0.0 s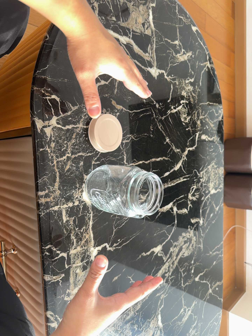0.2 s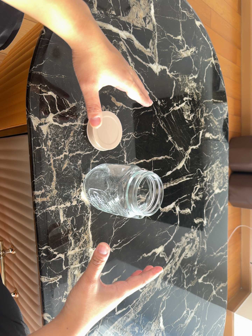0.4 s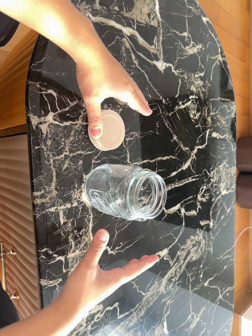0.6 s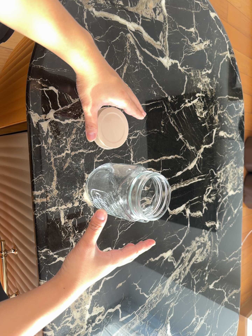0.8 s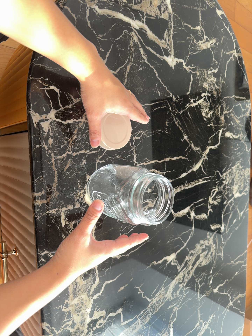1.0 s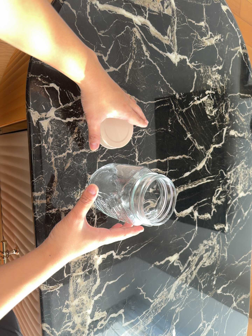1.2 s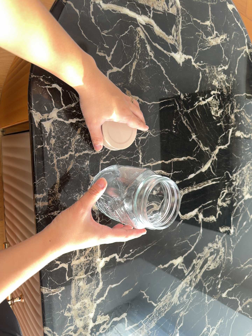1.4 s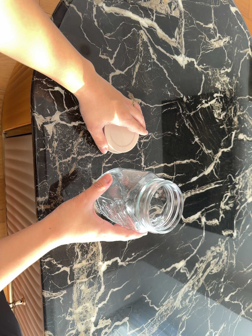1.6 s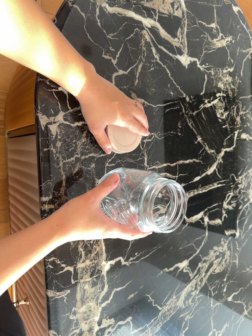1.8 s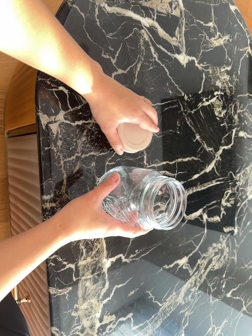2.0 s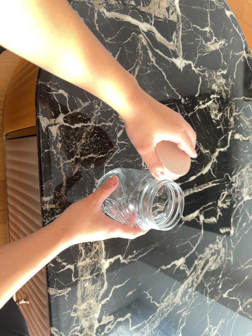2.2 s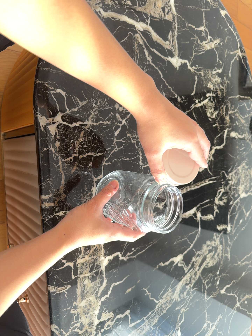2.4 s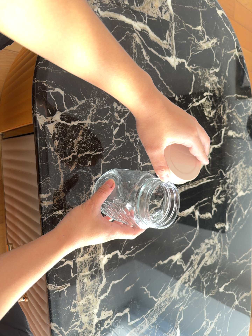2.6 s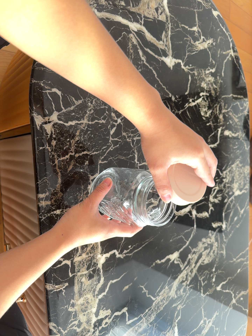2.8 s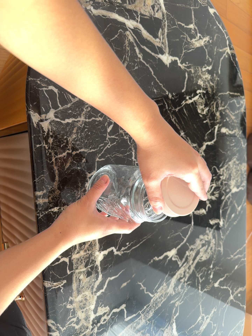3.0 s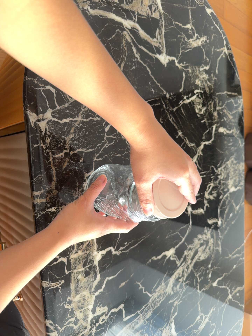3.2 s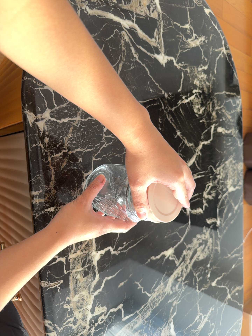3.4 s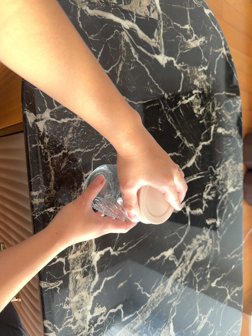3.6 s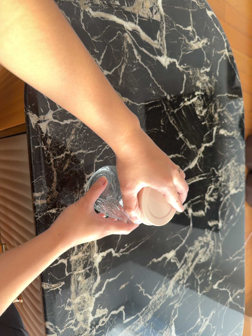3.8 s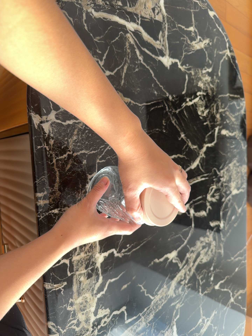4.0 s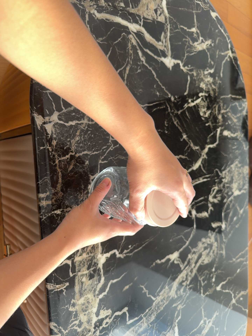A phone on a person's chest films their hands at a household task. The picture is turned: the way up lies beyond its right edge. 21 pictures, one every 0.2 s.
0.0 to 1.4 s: The camera travels forward, about 8 cm, so what stands in front looms larger.
1.4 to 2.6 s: The camera shifts only a little, or ends up much as it began.
2.6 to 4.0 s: The camera keeps its place and its aim.
The film runs forward here.
